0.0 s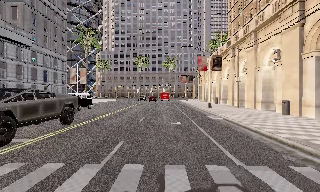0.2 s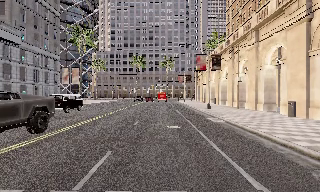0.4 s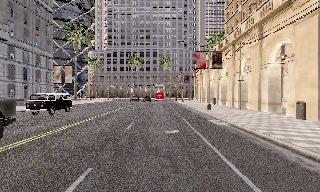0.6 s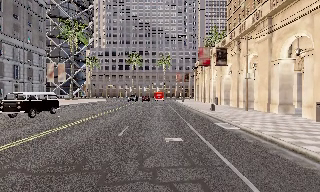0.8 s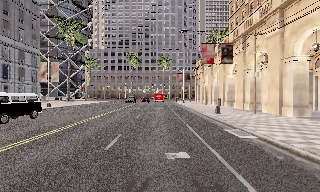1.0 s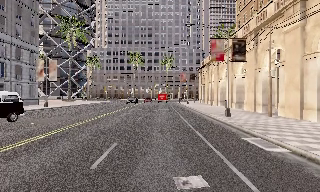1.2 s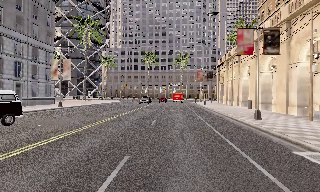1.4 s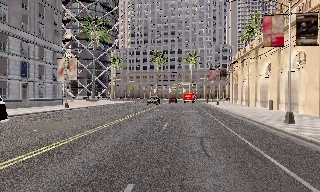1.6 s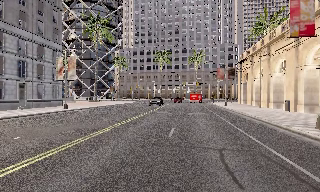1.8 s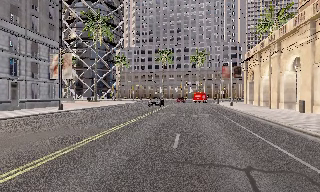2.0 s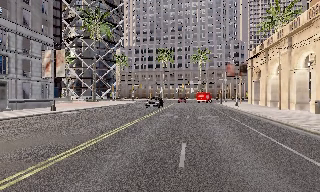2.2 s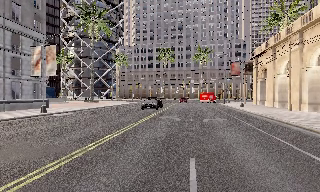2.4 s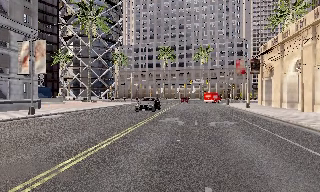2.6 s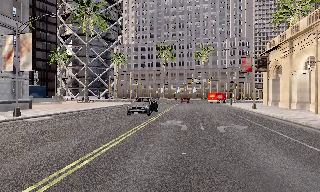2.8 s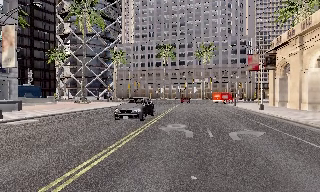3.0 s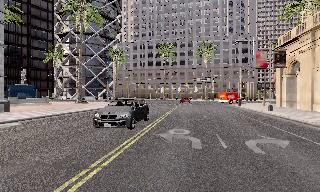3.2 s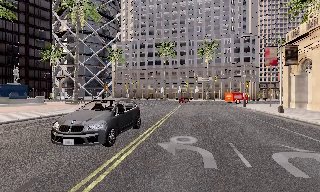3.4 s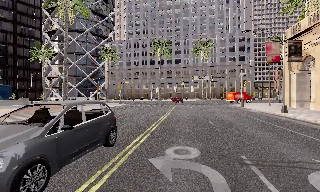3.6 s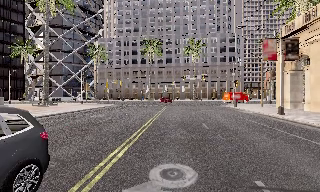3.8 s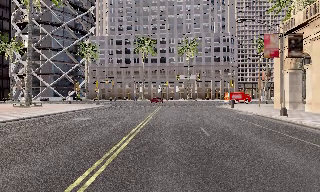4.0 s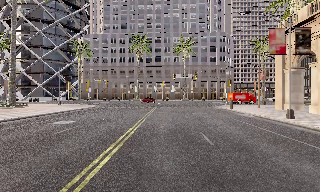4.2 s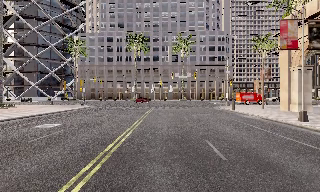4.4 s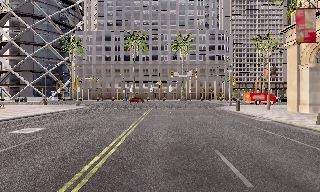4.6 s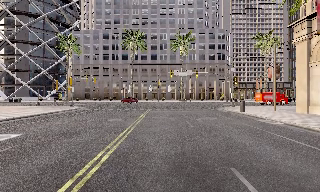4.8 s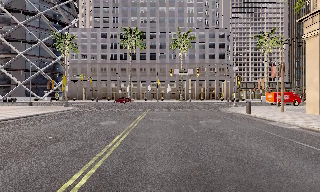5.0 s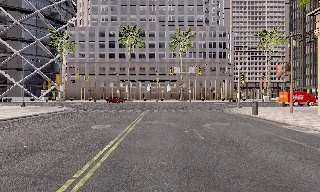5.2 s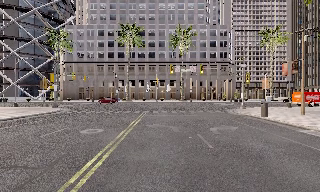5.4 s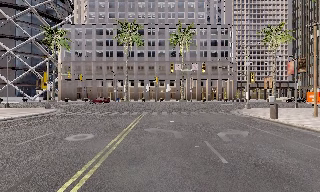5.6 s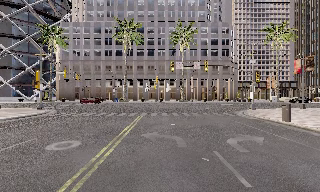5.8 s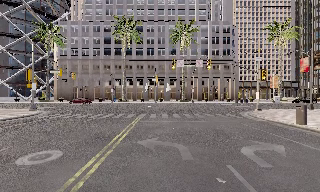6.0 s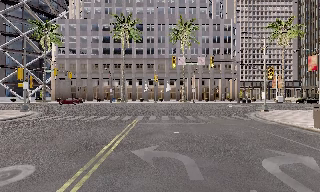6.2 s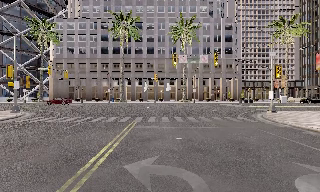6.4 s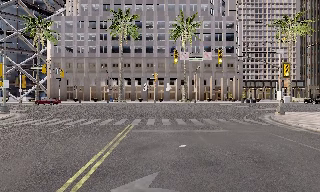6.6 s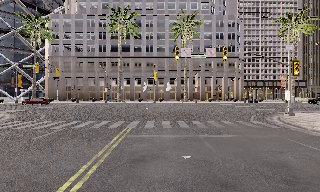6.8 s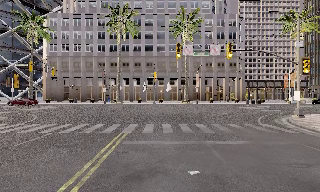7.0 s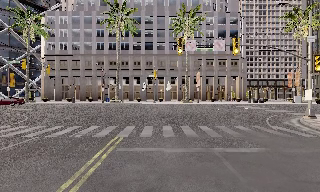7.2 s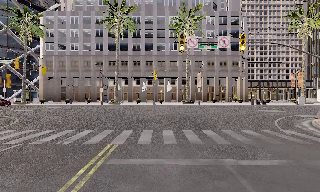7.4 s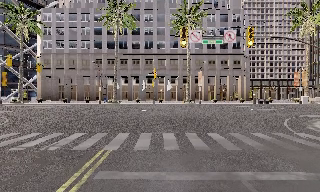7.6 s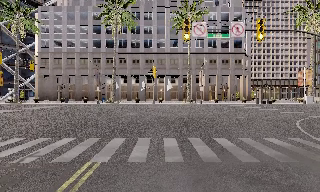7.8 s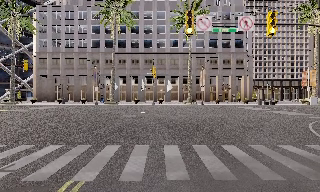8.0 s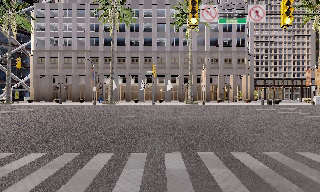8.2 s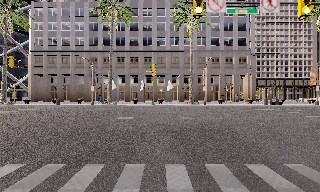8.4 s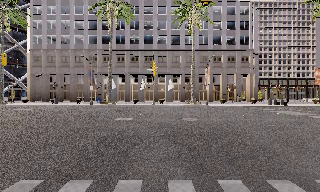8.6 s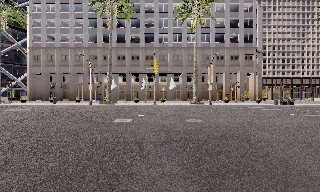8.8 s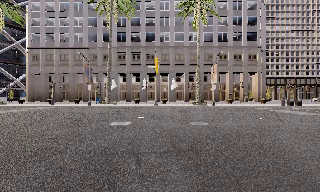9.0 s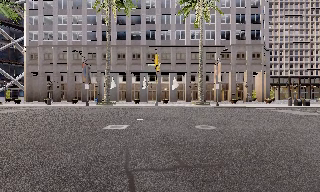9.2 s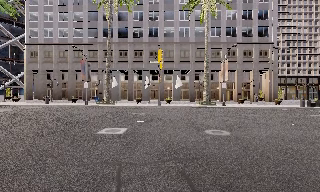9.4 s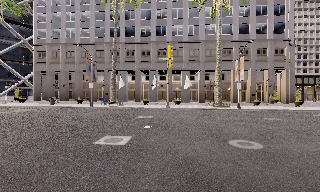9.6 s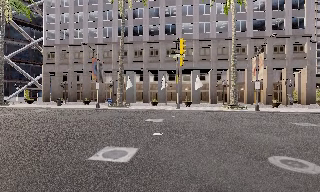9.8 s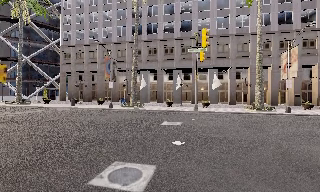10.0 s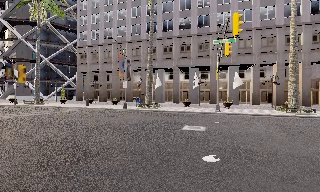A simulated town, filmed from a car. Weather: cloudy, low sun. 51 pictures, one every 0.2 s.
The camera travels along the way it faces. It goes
forward.
0.0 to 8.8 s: The camera travels forward, about 55 m, so what stands in front looms larger.
8.8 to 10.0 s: The scene slides to the right, as the camera pans about 15 degrees to its left. It travels forward, about 8 m, so what stands in front looms larger.
The film runs forward here.
